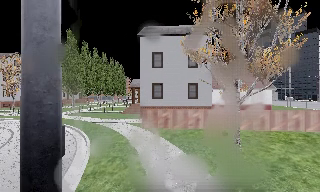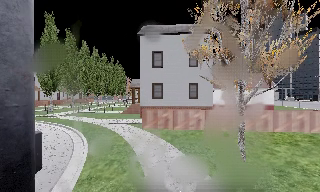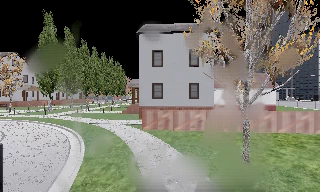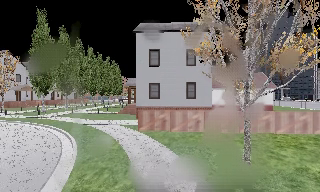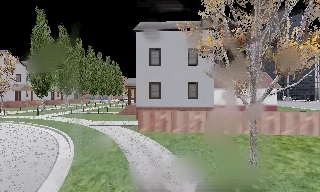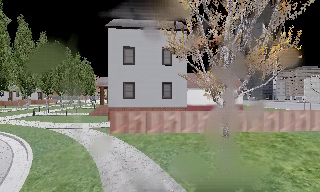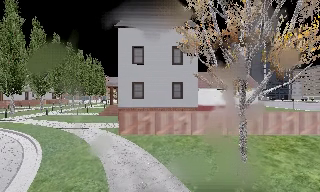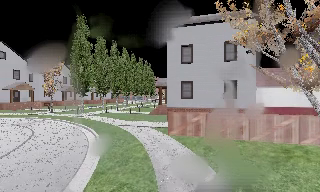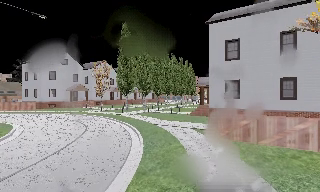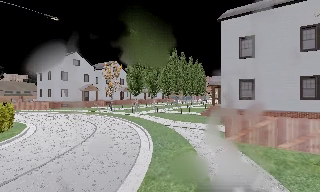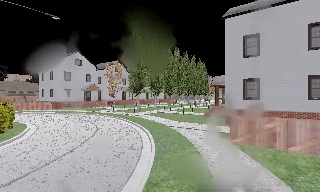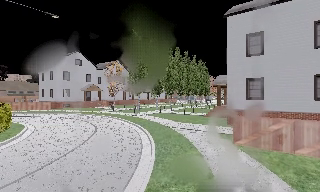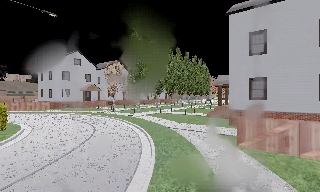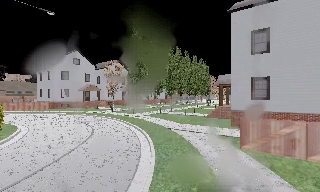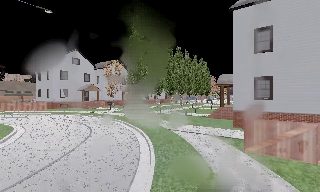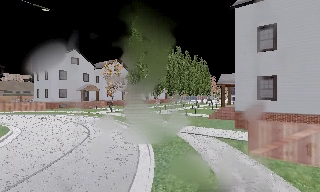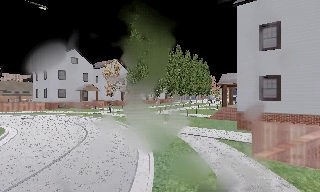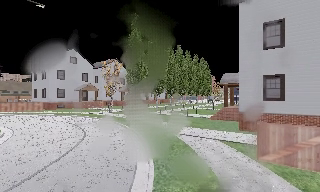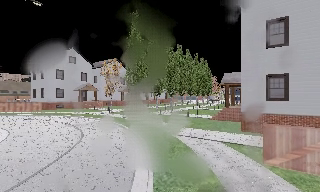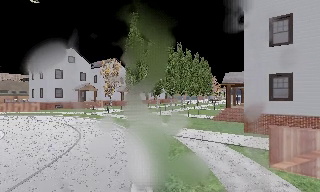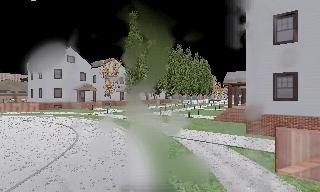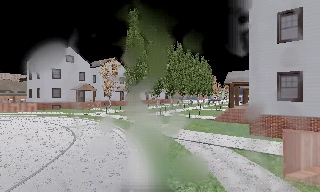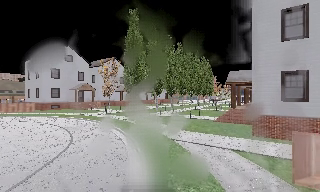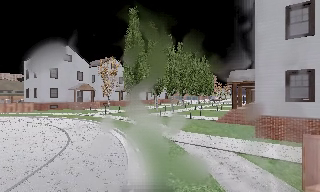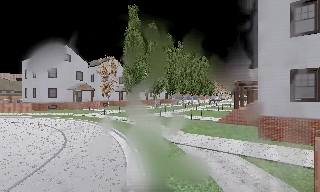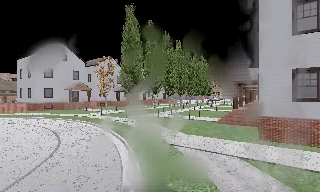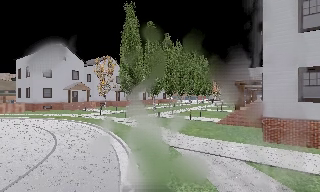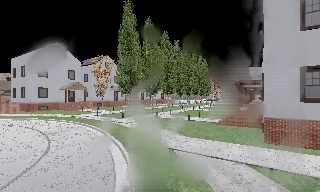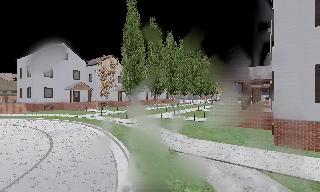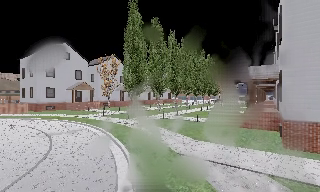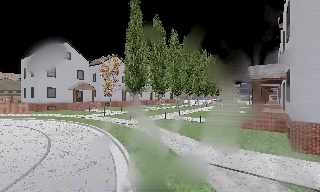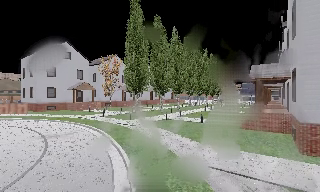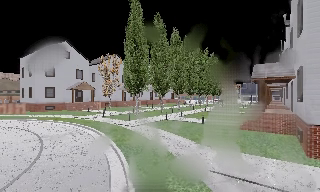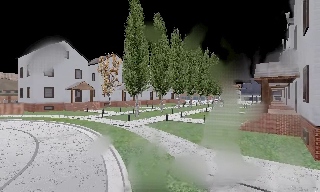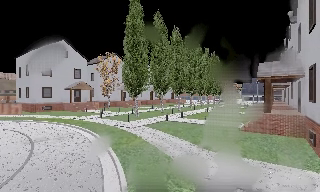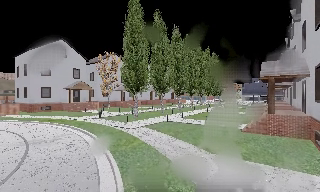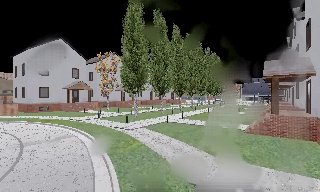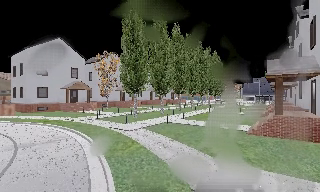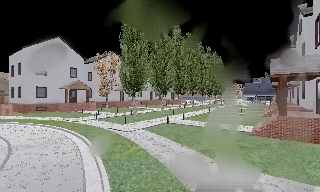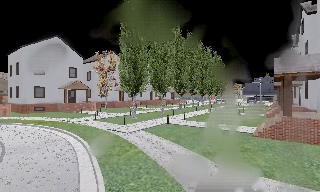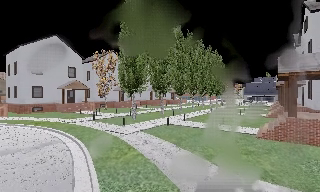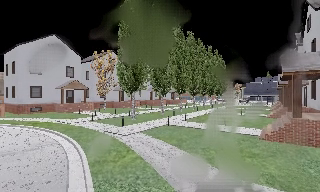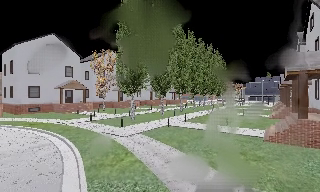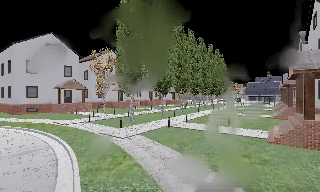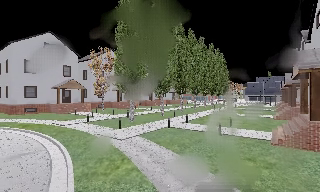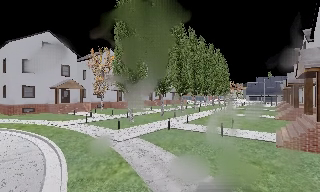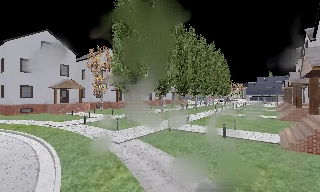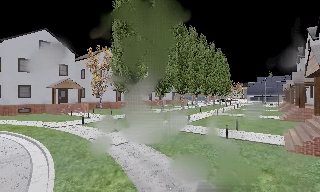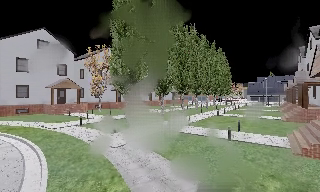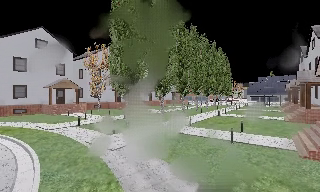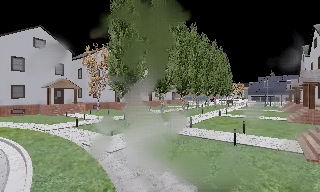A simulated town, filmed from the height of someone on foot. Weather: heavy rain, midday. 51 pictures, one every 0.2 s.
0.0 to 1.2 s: The camera travels forward, about 2 m, so what stands in front looms larger.
1.2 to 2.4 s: The camera pans to its left, which is counterclockwise from overhead, by about 35 degrees. It travels forward, about 2 m.
2.4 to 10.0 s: The camera travels forward, about 13 m, so what stands in front looms larger.
The film runs forward here.
